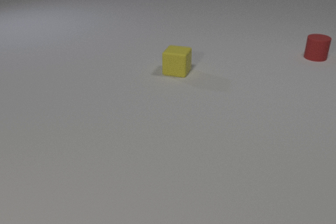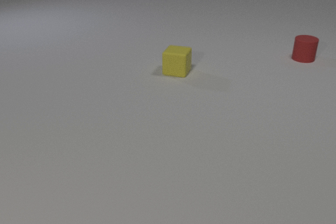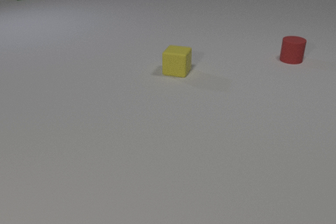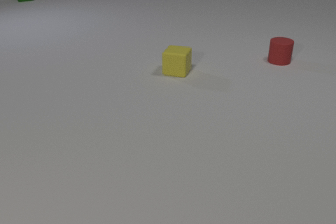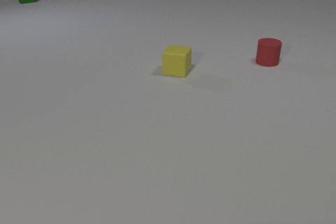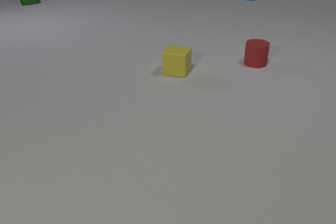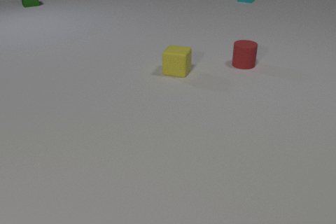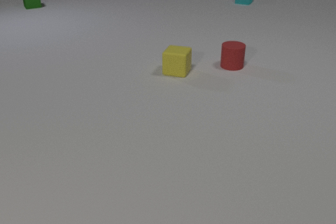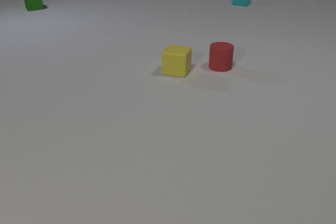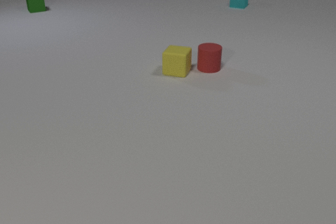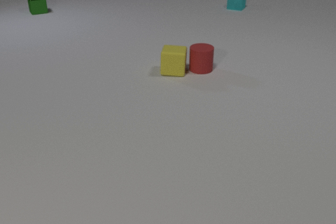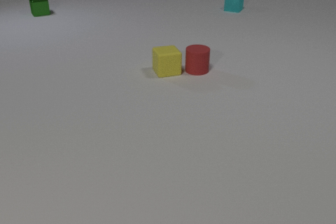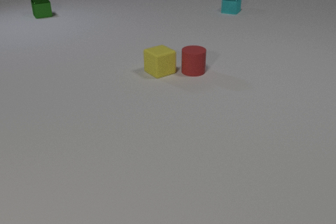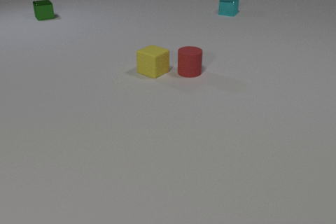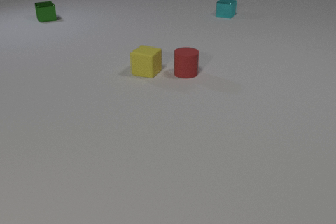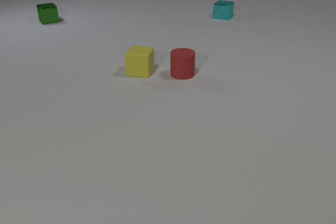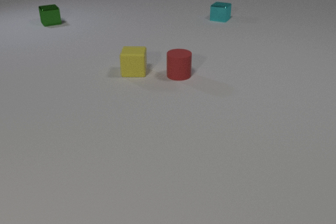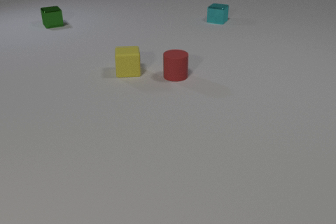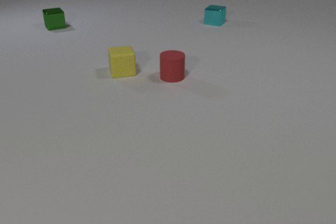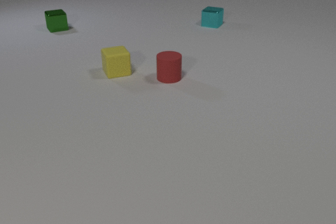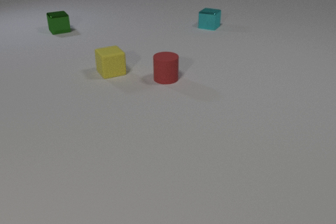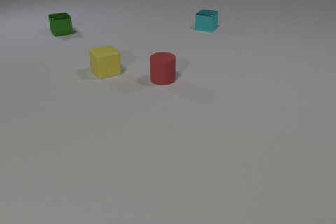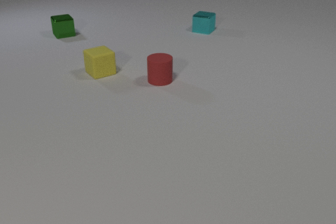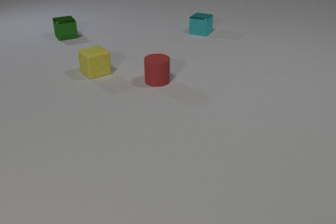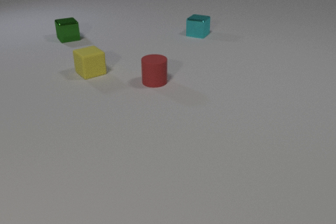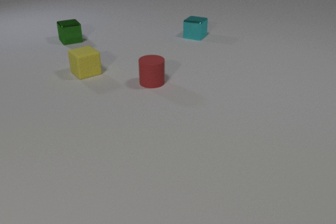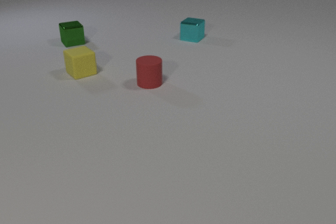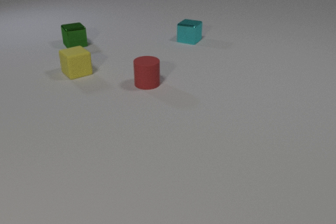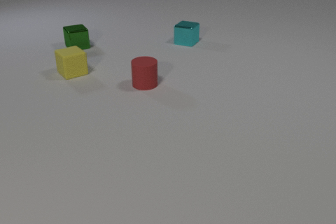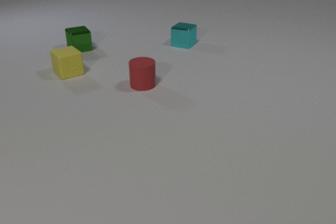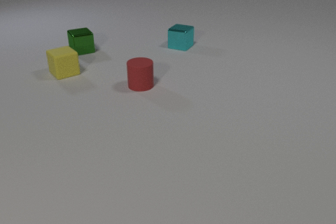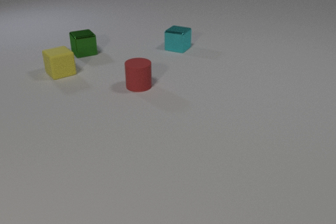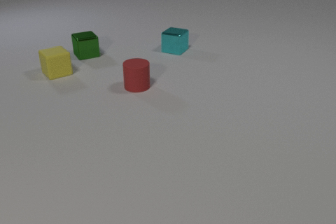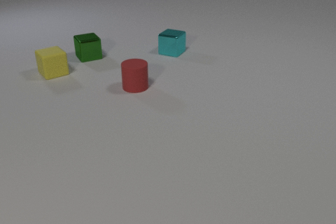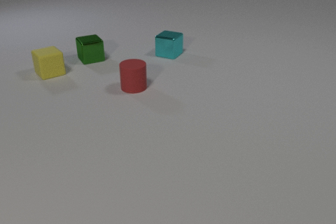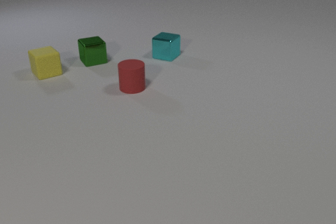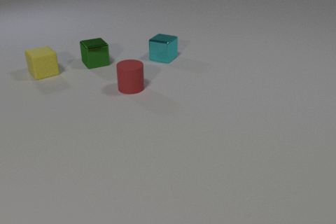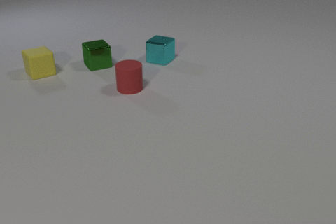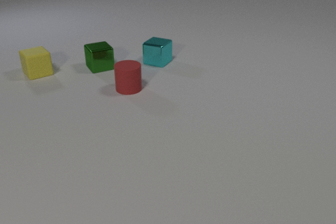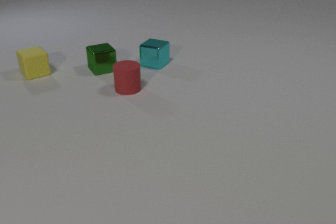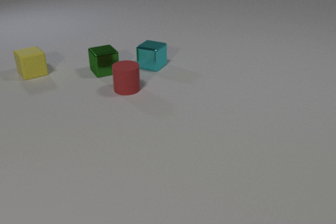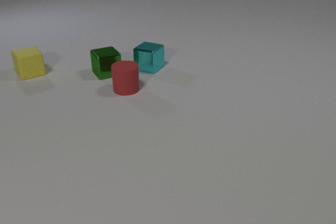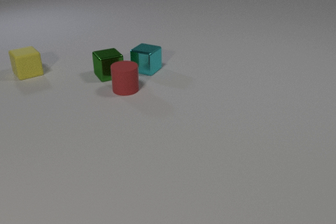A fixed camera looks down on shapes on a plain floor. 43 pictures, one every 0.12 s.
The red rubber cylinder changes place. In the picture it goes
to the left.
The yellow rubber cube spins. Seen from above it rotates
counterclockwise.
0.00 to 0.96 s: The red rubber cylinder slides to the left and toward the camera. The green metal cube comes in at the top edge, slides toward the camera. The cyan metal cube comes in at the top edge, slides toward the camera.
0.96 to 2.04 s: The red rubber cylinder slides to the left and toward the camera. The yellow rubber cube slides to the left, spins so that its near face slides to the right, counterclockwise seen from above. The green metal cube slides toward the camera. The cyan metal cube slides toward the camera. The red rubber cylinder and the yellow rubber cube collide.
2.04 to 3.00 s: The red rubber cylinder slides to the left and toward the camera. The yellow rubber cube slides to the left, spins counterclockwise seen from above by about 30 degrees, its near face sliding to the right. The green metal cube slides toward the camera. The cyan metal cube slides toward the camera and to the left.
3.00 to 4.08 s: The red rubber cylinder slides to the left and toward the camera. The yellow rubber cube slides to the left. The green metal cube slides toward the camera. The cyan metal cube slides toward the camera and to the left.
4.08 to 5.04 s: The red rubber cylinder slides to the left. The yellow rubber cube slides to the left. The green metal cube slides toward the camera. The cyan metal cube slides toward the camera and to the left.
How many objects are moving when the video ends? 4.
Are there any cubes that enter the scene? yes.
What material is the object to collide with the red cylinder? rubber.
